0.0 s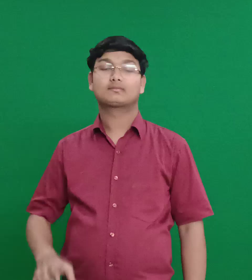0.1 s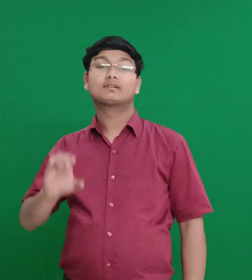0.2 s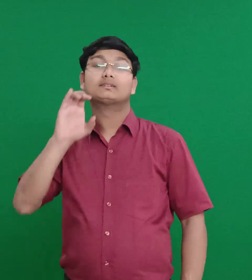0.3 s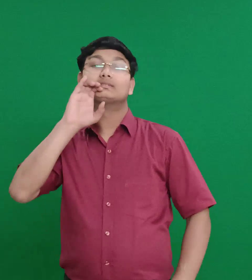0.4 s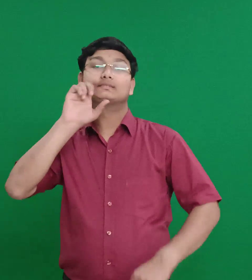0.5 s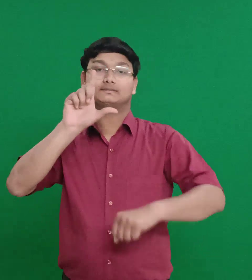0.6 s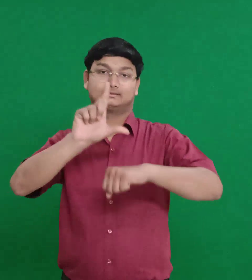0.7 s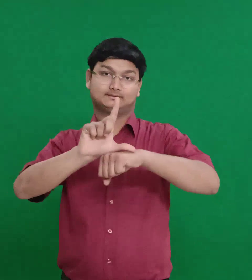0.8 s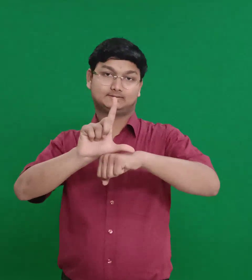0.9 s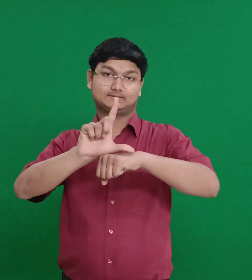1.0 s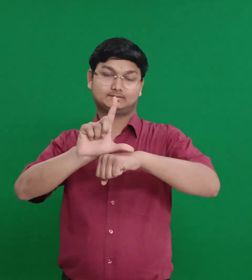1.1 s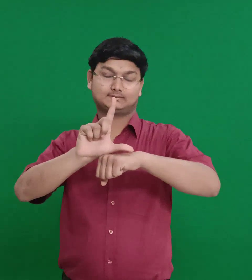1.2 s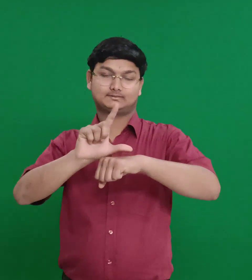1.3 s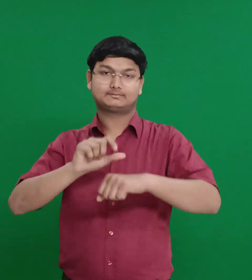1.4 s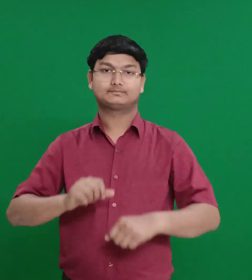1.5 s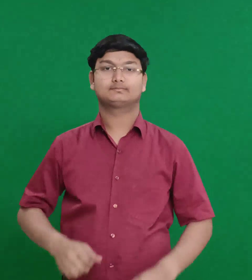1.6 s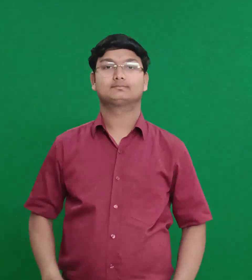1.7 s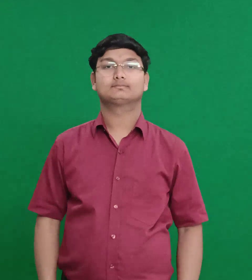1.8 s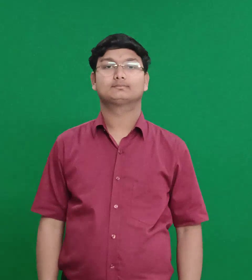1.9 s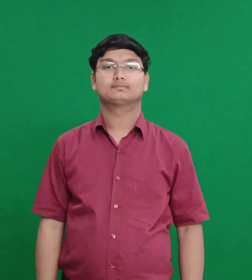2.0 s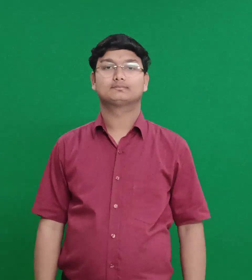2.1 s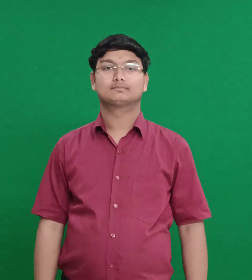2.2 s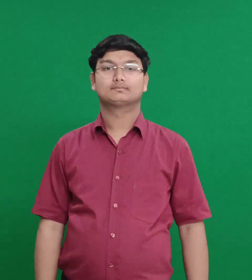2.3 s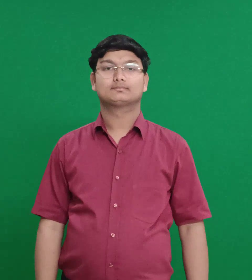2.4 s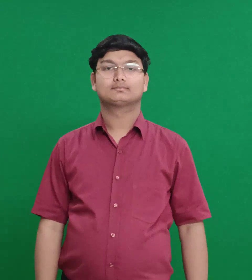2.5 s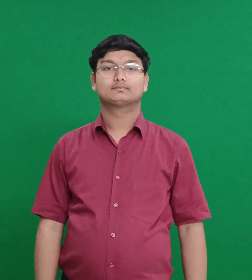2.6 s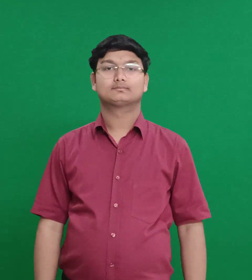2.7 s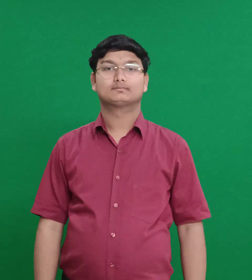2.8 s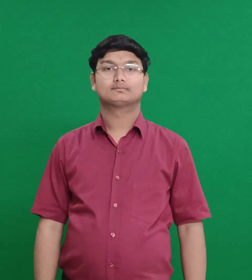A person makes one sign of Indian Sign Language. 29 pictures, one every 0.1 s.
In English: colossae
